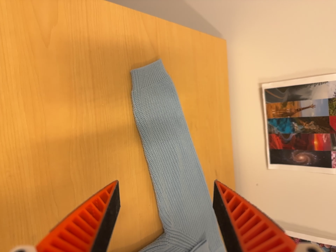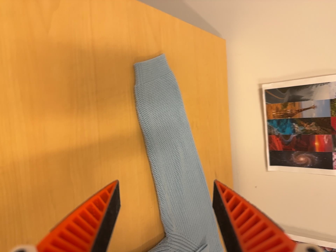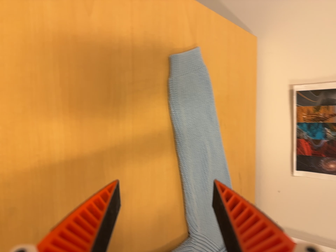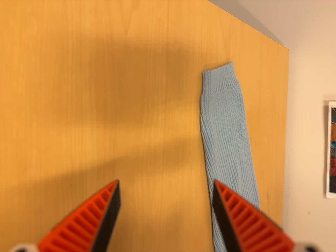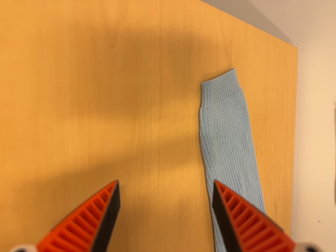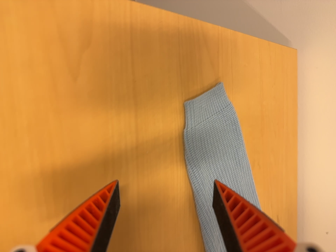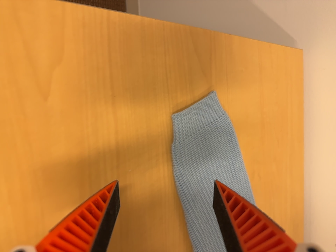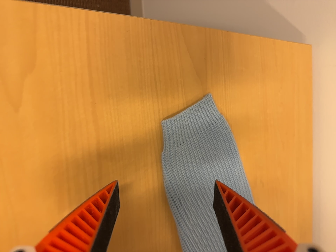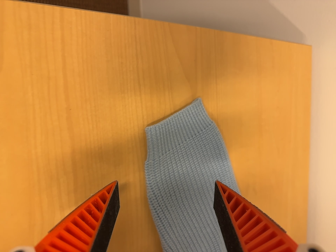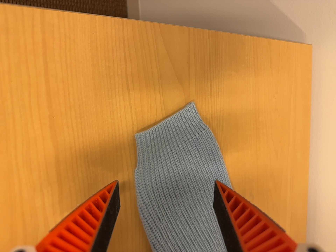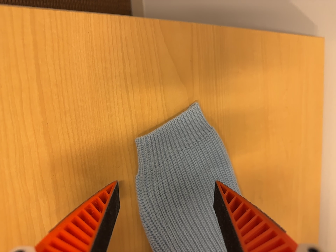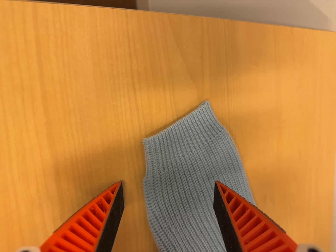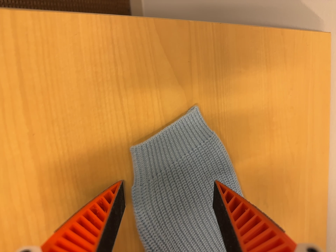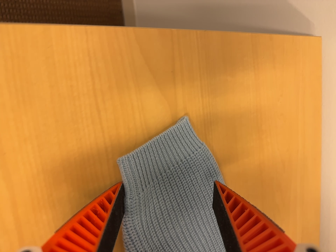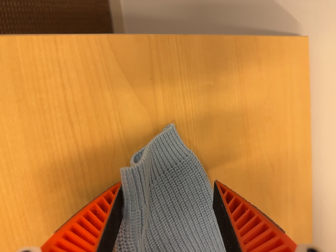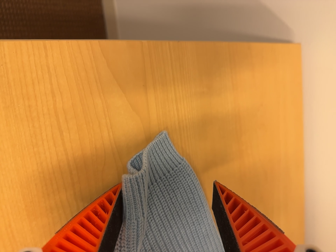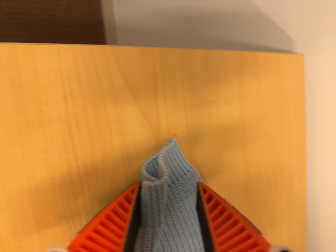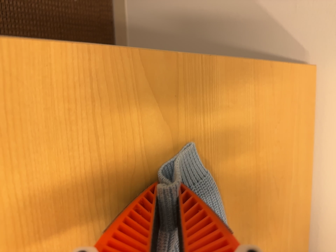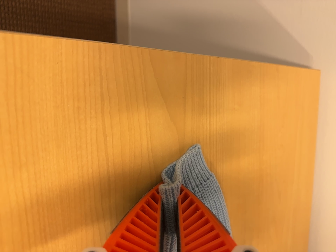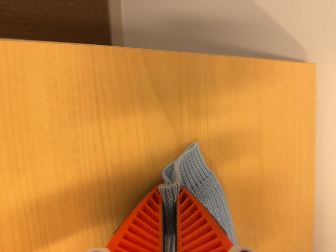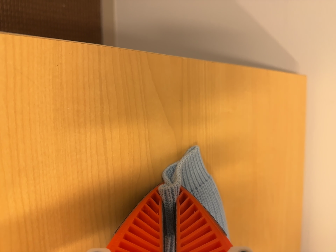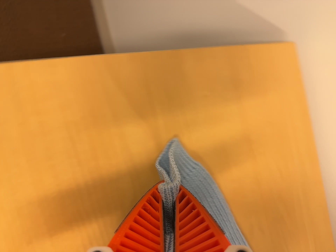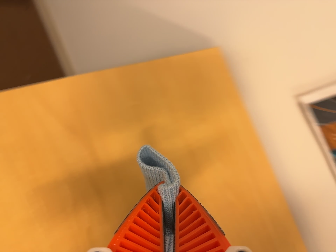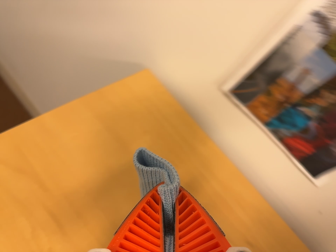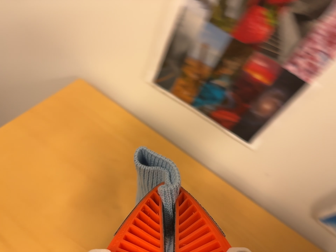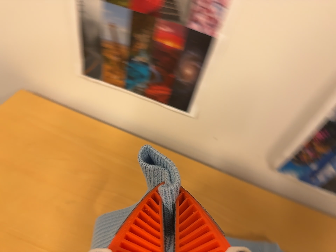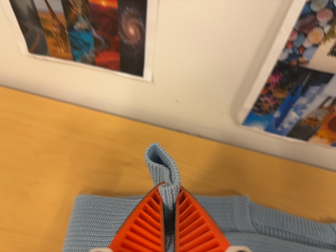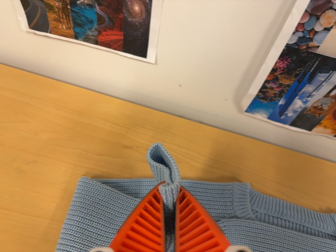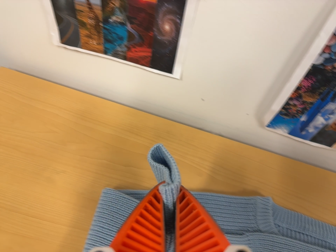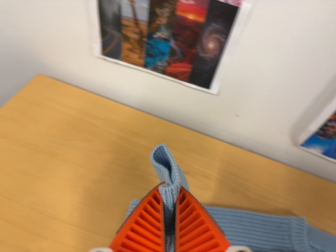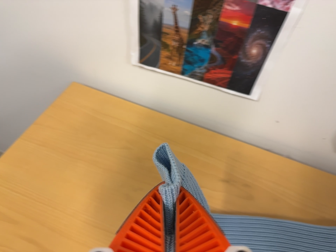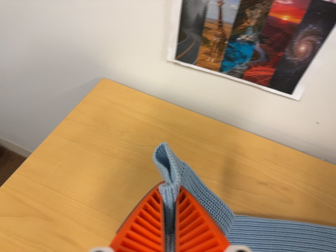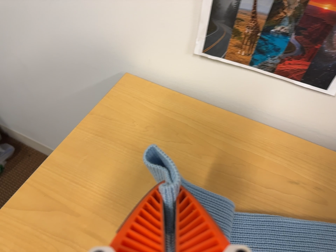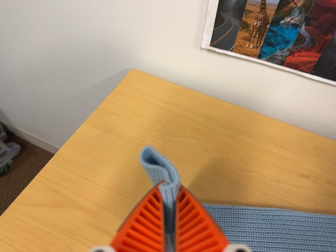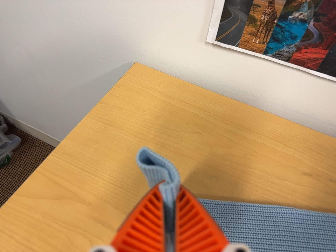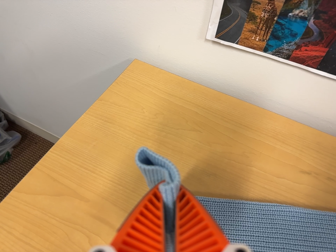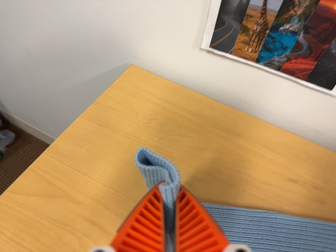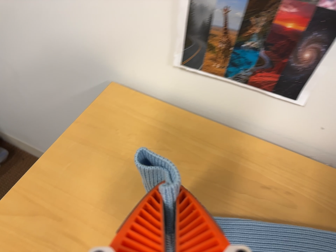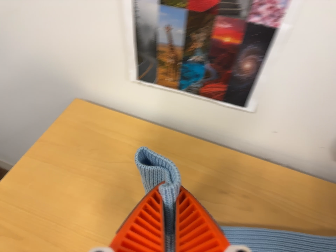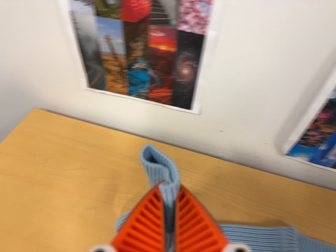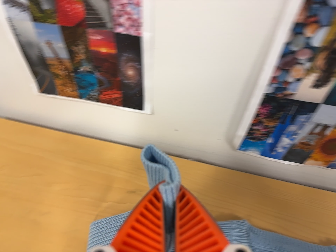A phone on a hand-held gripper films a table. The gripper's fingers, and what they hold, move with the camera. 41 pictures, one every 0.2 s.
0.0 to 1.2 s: The camera swings to its left by about 10 degrees, and the scene slides to the right. It travels forward and toward the top of its view, about 14 cm, so what stands in front looms larger.
1.2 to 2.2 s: The camera travels forward, to its right and toward the top of its view, about 10 cm, so what stands in front looms larger.
2.2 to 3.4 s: The camera shifts only a little, or ends up much as it began.
3.4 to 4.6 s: The camera travels to its right and backward, about 22 cm, so close, fixed things drift to the left. Its aim tips toward the top of its view by about 15 degrees. It rolls about its line of sight by about 40 degrees, and the scene rotates counterclockwise.
4.6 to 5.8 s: The camera travels to its right, about 18 cm, so close, fixed things drift to the left. It rolls about its line of sight by about 30 degrees, and the scene rotates counterclockwise.
5.8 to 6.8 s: The camera travels to its left, about 14 cm, so close, fixed things drift to the right.
6.8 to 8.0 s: The camera travels to its right, about 24 cm, so close, fixed things drift to the left. It rolls about its line of sight by about 10 degrees, and the scene rotates counterclockwise.
The film runs forward here.
